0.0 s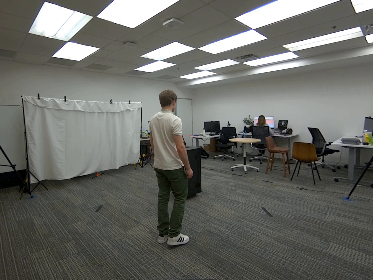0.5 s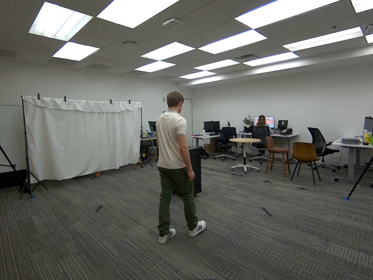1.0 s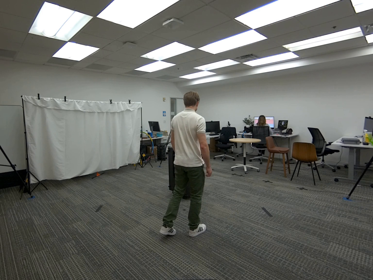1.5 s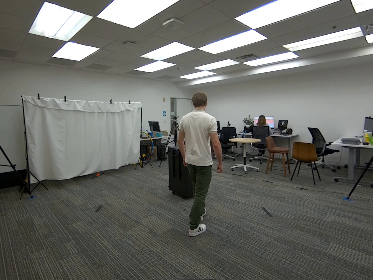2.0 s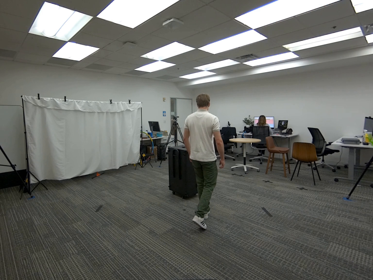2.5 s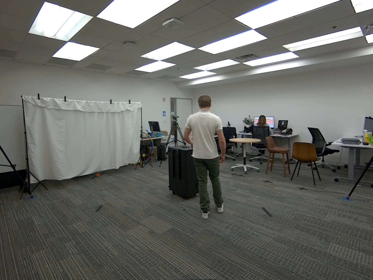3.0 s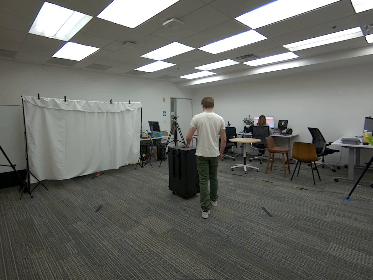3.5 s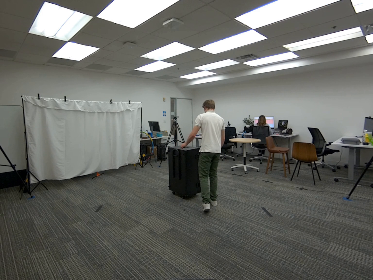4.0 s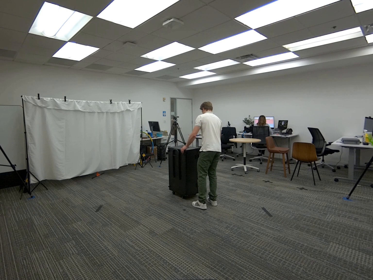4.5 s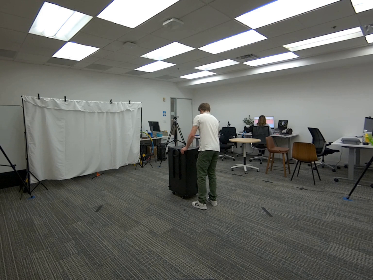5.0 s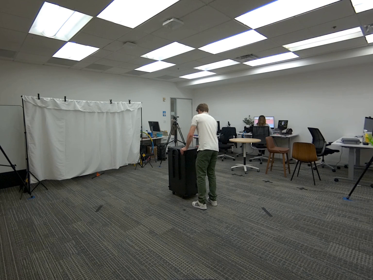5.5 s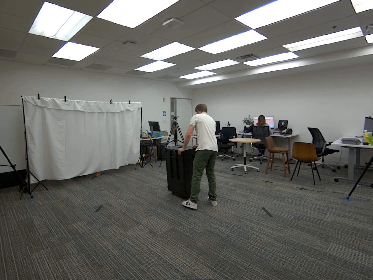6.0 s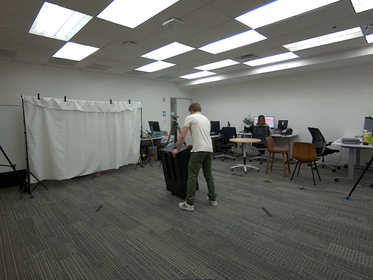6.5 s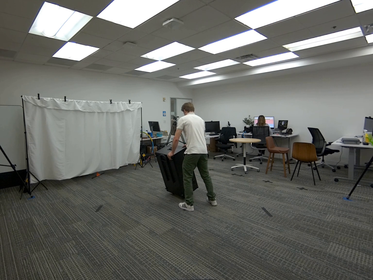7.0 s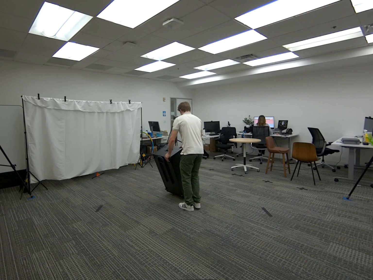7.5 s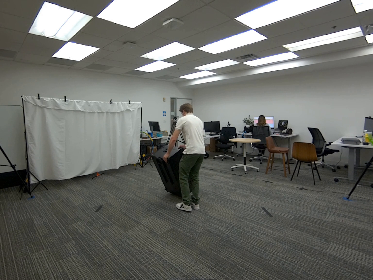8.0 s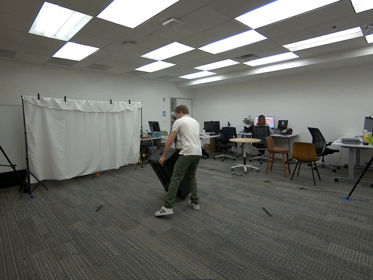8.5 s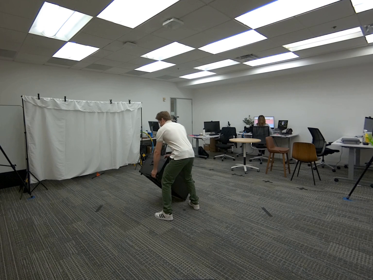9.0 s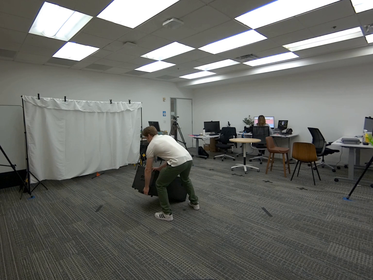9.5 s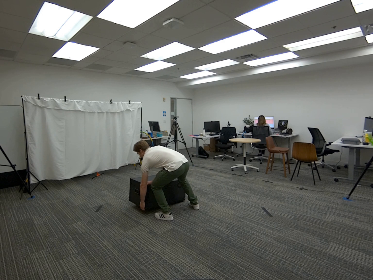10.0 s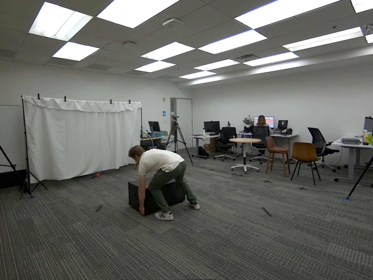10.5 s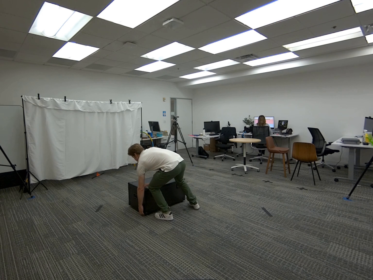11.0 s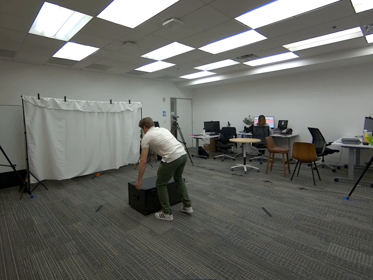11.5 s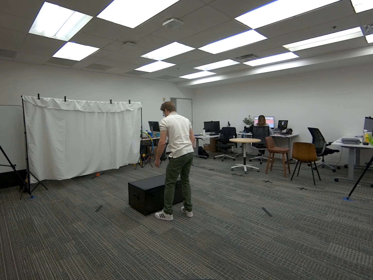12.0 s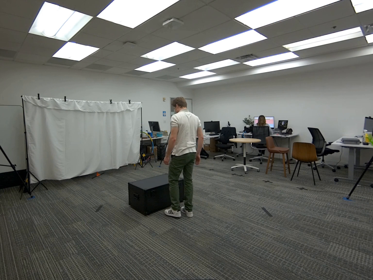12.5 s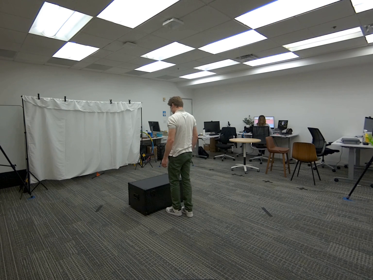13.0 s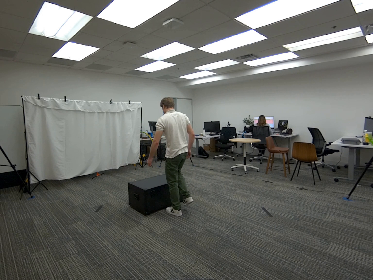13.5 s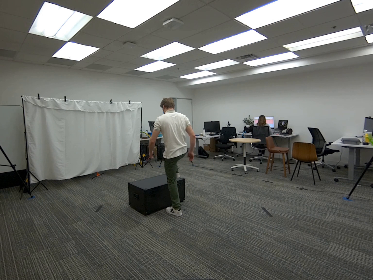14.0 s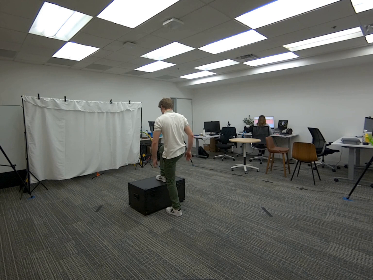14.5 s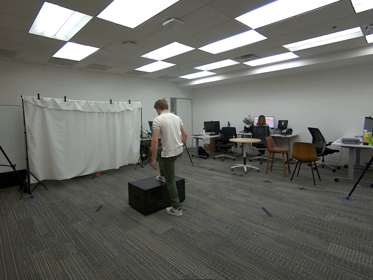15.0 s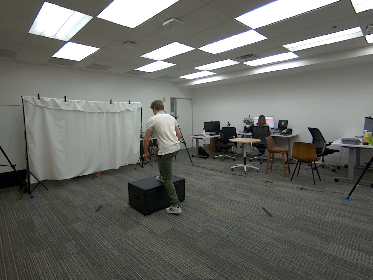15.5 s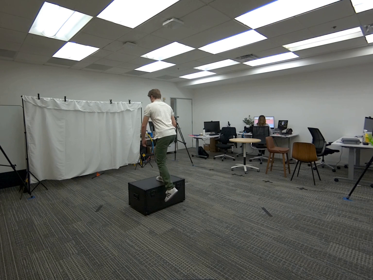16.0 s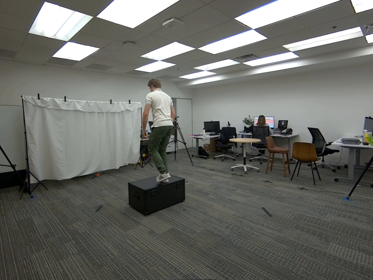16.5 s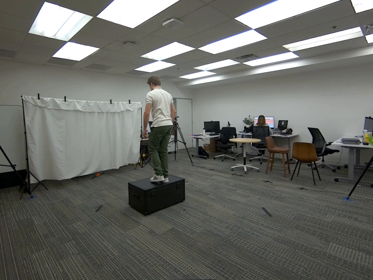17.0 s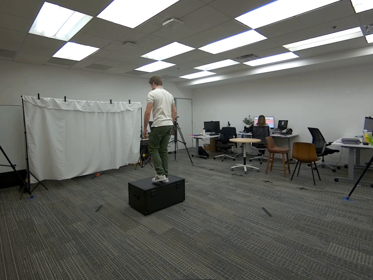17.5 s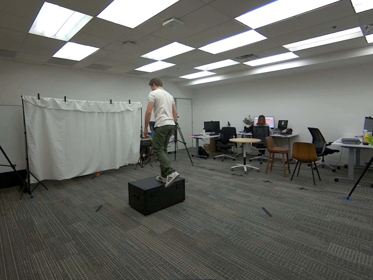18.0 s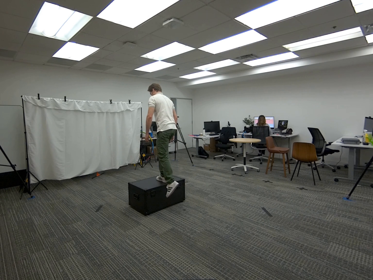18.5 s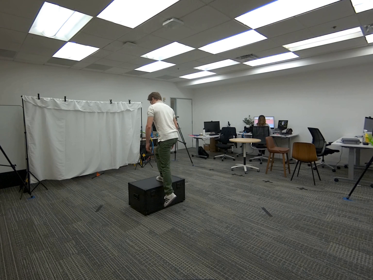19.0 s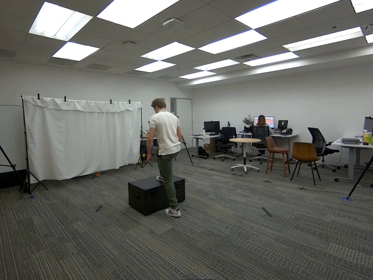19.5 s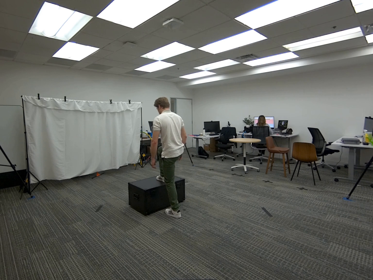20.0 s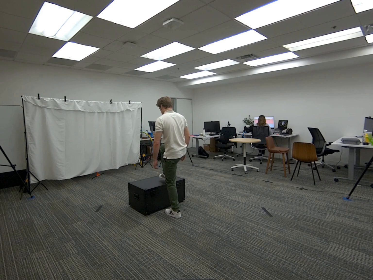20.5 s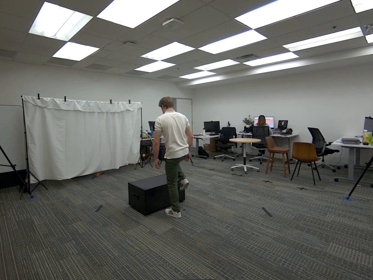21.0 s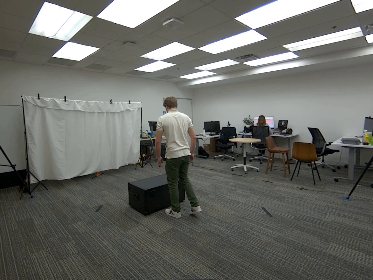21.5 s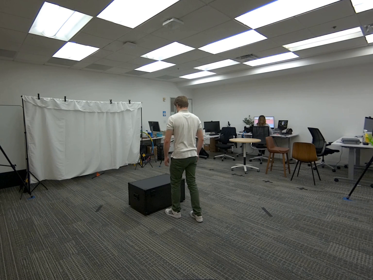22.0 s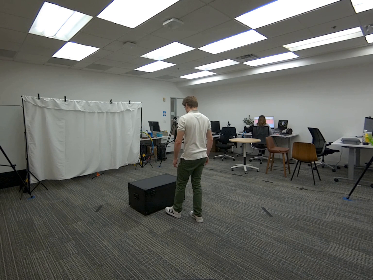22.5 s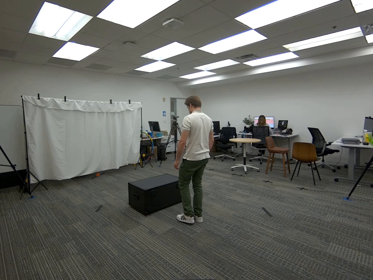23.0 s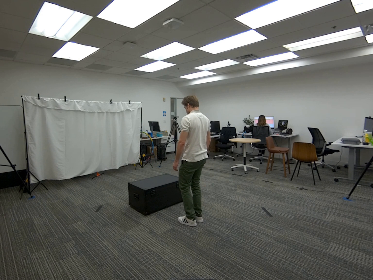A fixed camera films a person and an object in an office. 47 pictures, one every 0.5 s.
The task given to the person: Walk over to the big black box and place the box on its side and proceed to step onto the box using only one foot. Step down when done.
